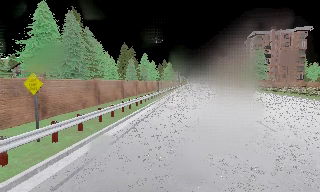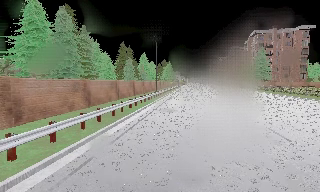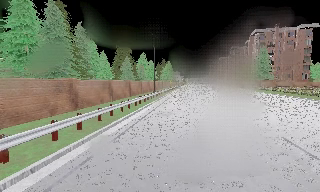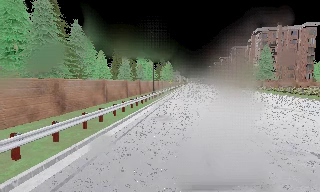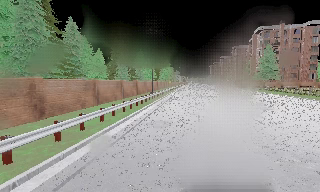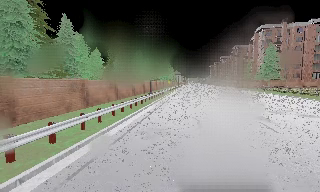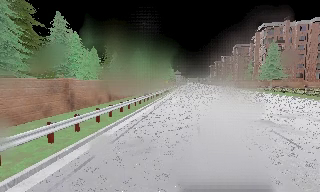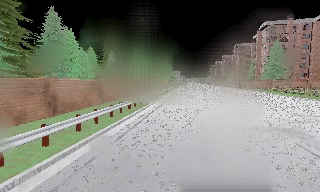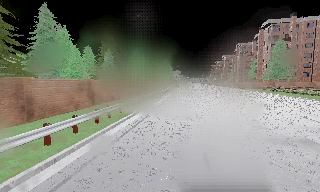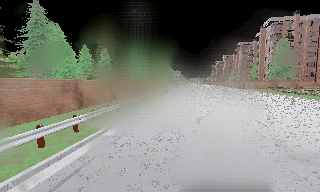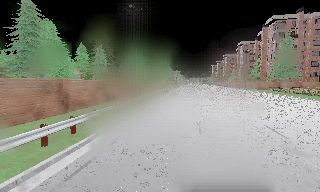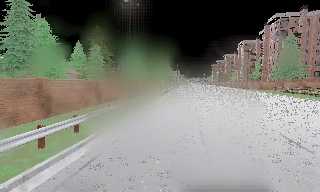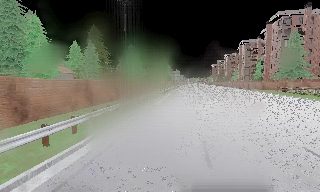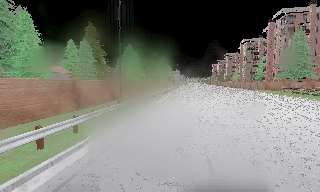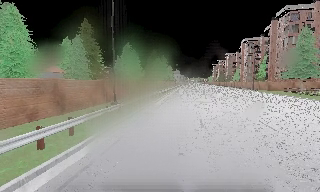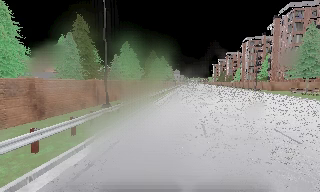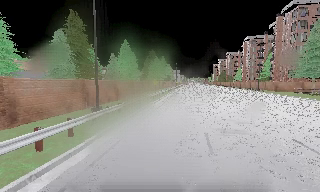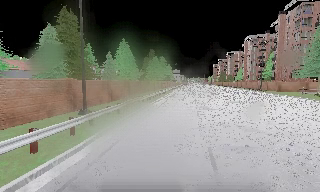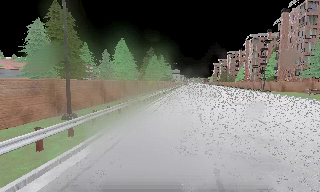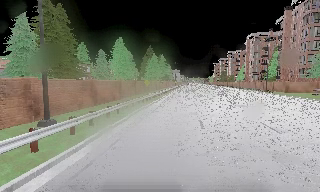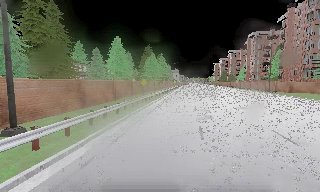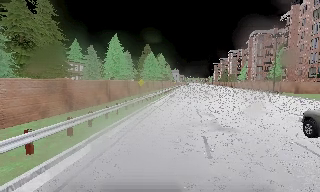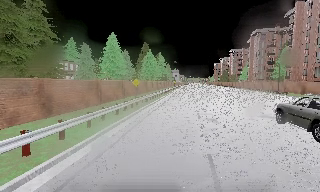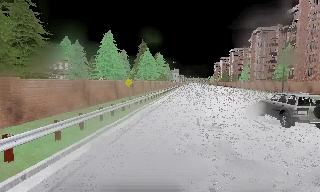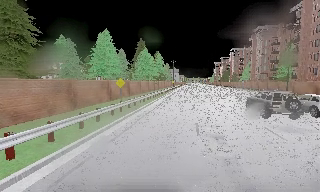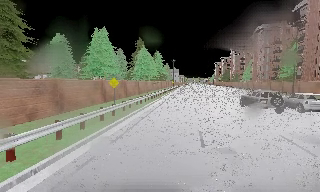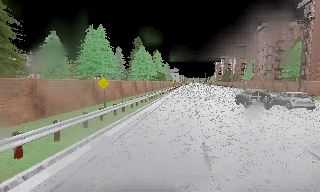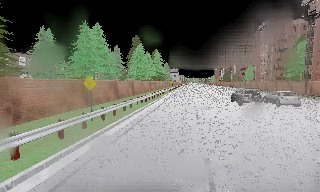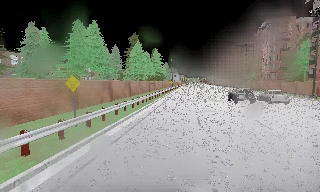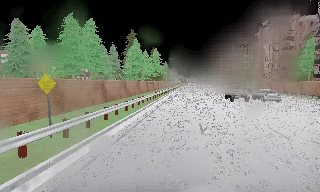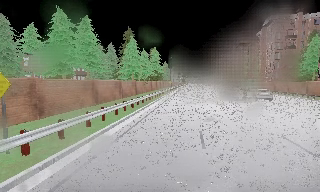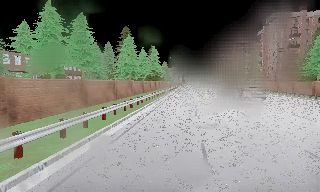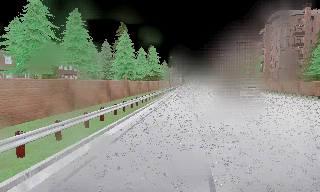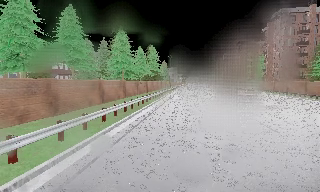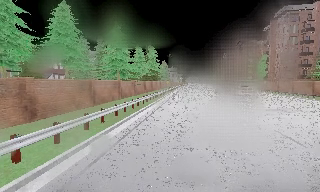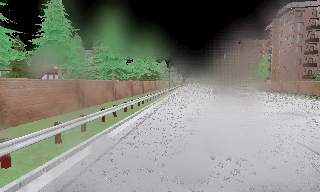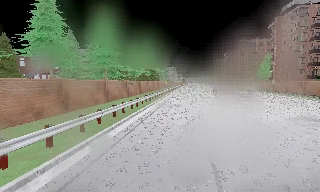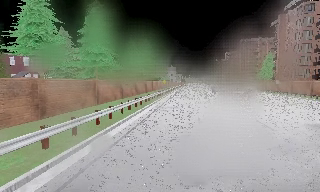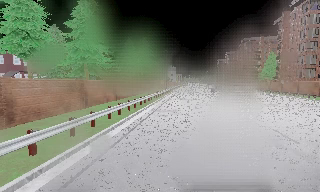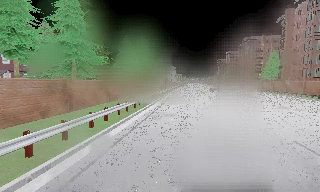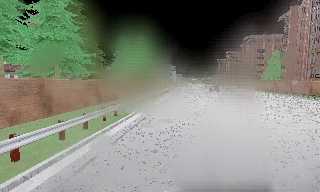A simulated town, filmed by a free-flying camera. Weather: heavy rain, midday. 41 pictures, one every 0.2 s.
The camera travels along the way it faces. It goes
forward.
0.0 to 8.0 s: The camera travels forward, about 65 m, so what stands in front looms larger.
The film runs forward here.
